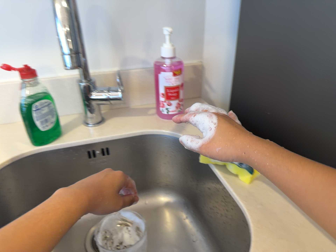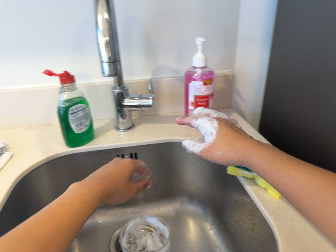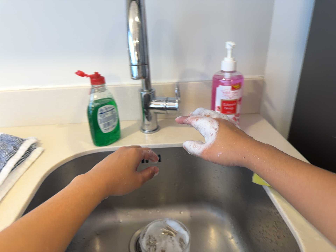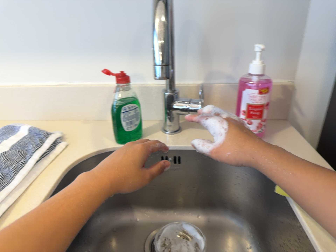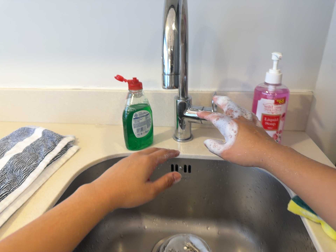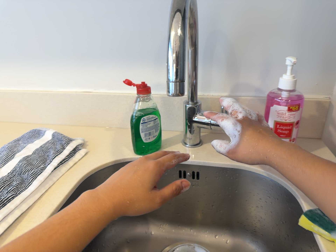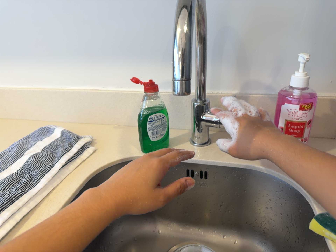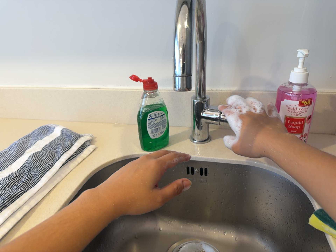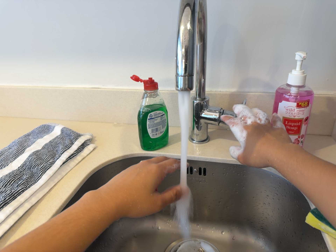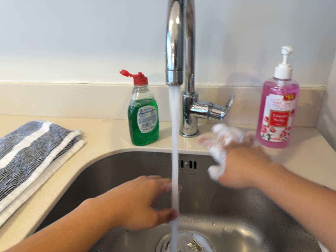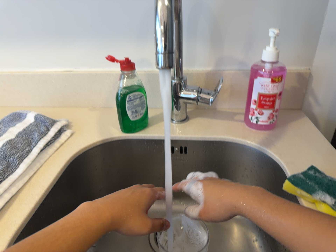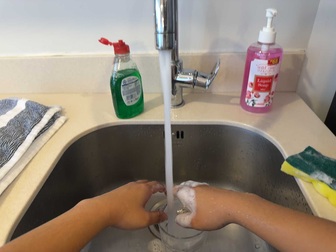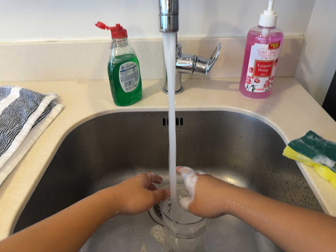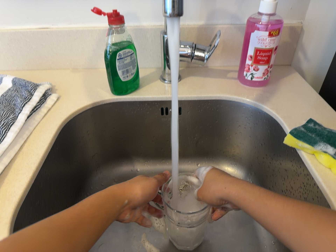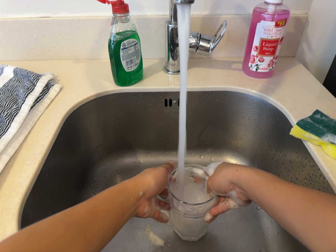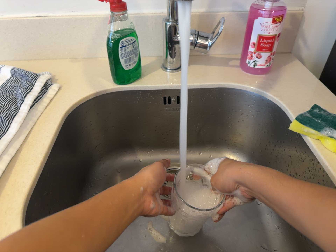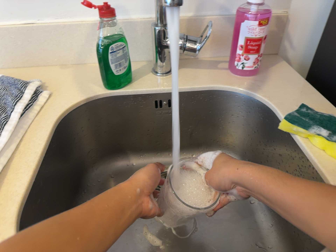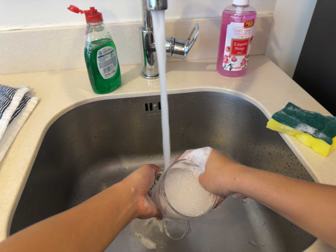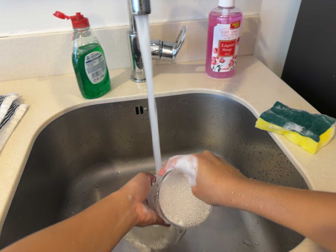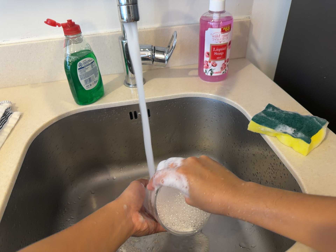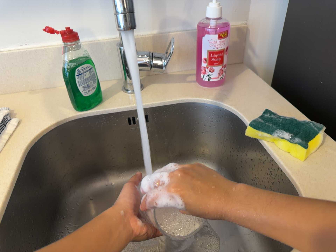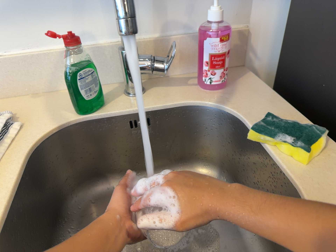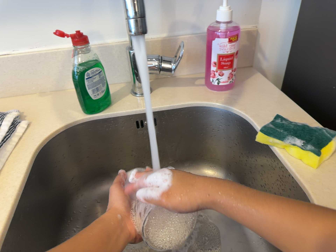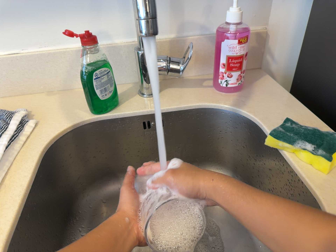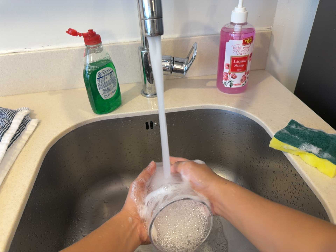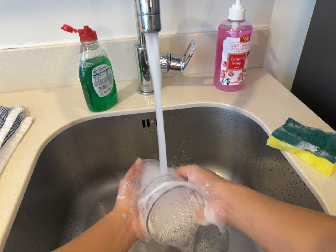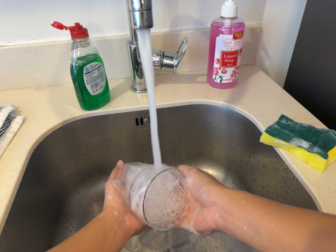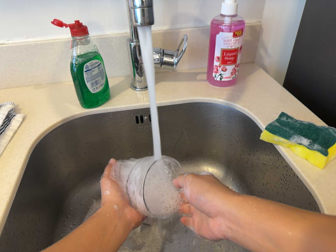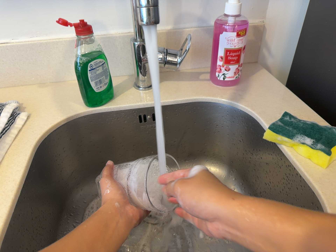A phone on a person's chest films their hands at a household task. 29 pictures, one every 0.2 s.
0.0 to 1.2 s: The scene slides to the right, as the camera pans about 25 degrees to its left. It rolls about its line of sight by about 10 degrees, and the scene rotates clockwise.
1.2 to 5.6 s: The scene slides to the left, as the camera pans about 20 degrees to its right. It travels to its left, about 8 cm. Its aim tips toward the bottom of its view by about 10 degrees, and the scene shifts upward. It rolls about its line of sight by about 10 degrees, and the scene rotates counterclockwise.
The film runs forward here.
